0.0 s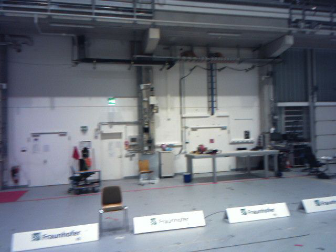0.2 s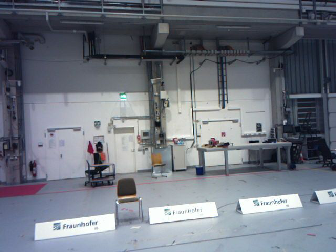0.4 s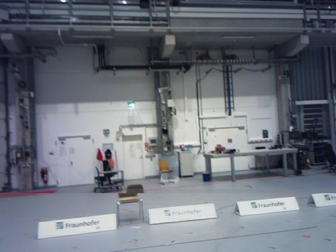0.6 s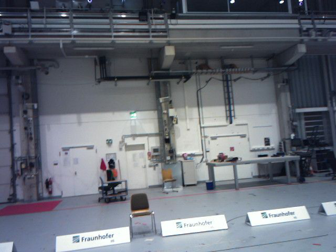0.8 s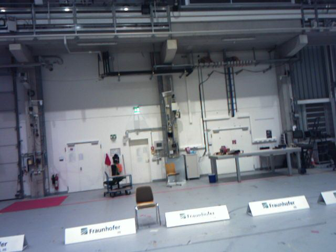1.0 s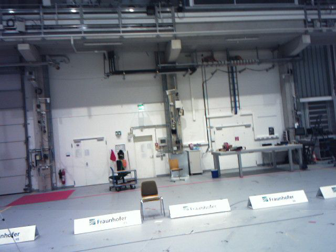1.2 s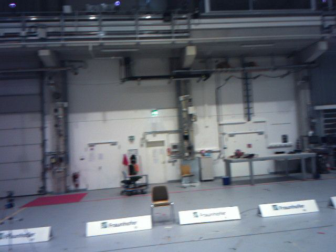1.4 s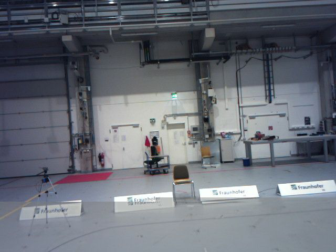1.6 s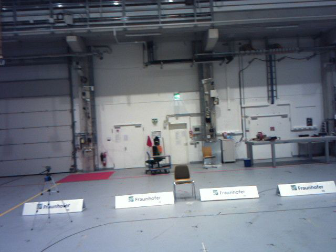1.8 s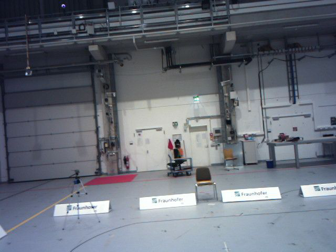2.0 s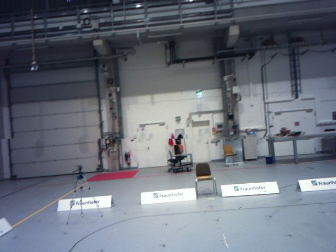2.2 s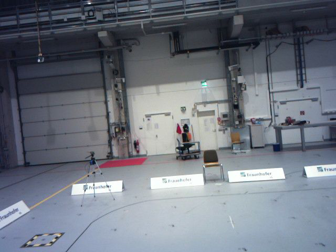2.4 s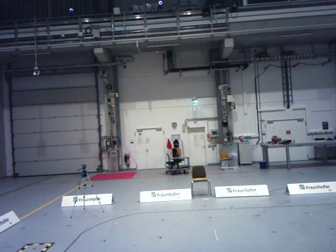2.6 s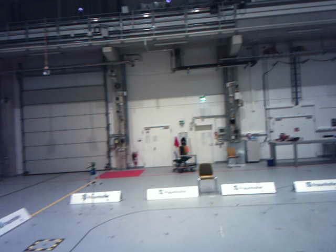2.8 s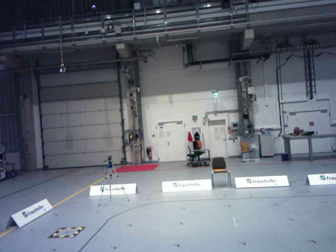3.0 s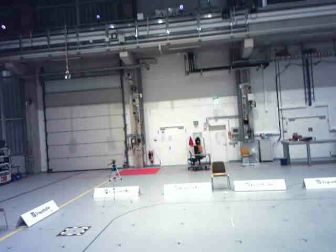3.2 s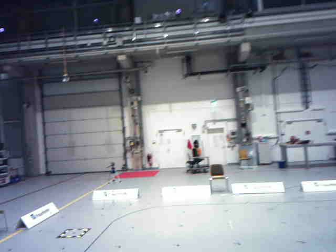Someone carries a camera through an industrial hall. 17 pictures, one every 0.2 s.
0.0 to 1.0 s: The camera travels backward, about 1 m, so what stands in front gets smaller.
1.0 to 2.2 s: The scene slides to the right, as the camera pans about 15 degrees to its left. It travels backward, about 1.2 m, so what stands in front gets smaller.
2.2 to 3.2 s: The camera travels backward, about 1 m, so what stands in front gets smaller.
The film runs backward here.
